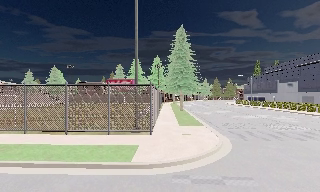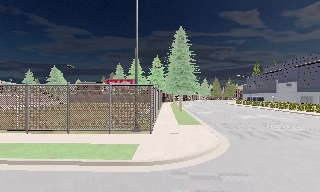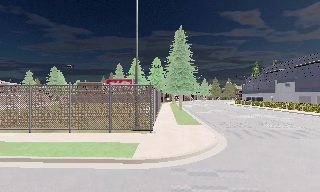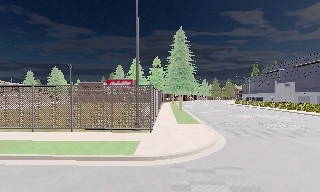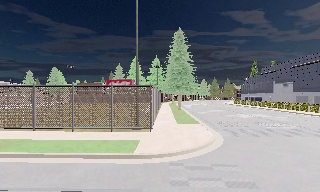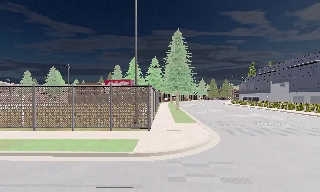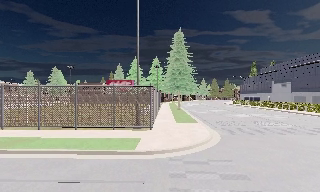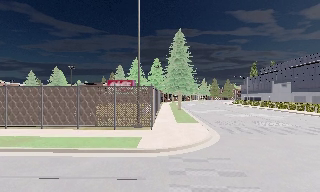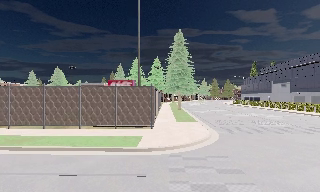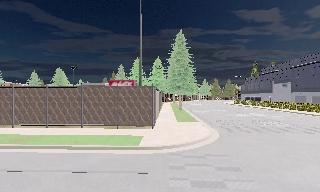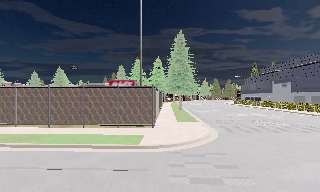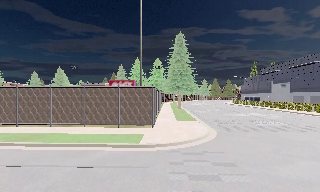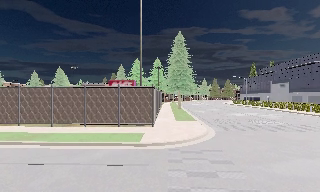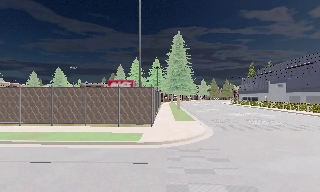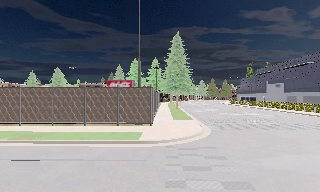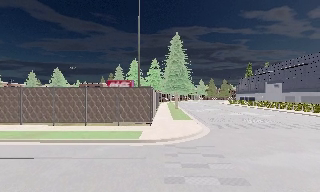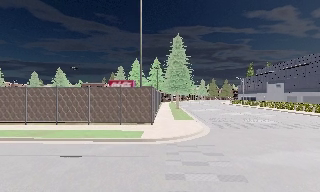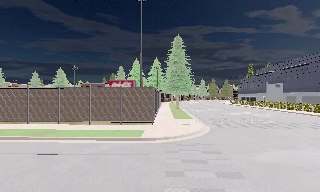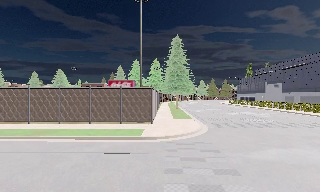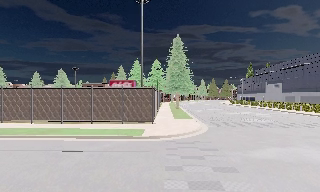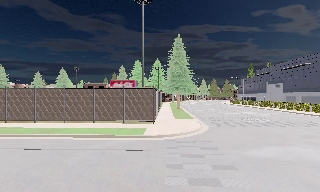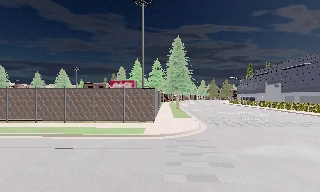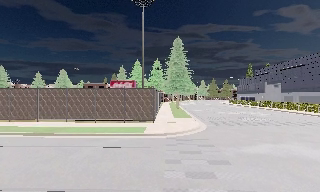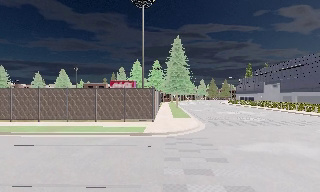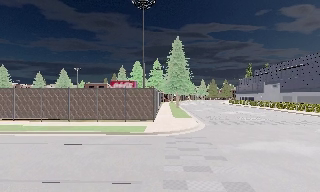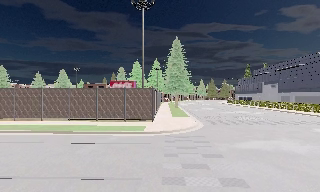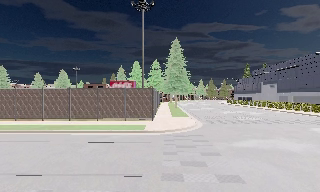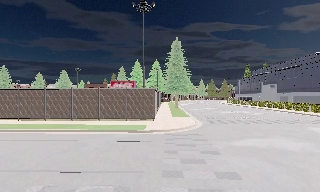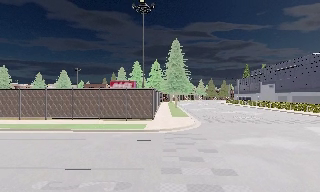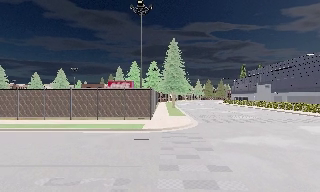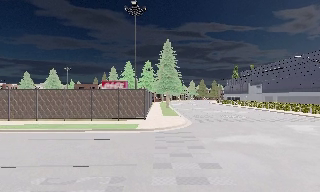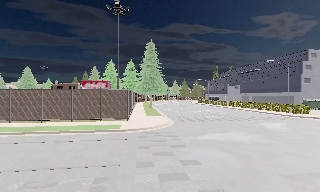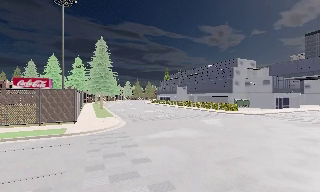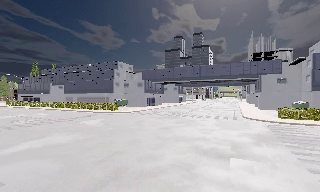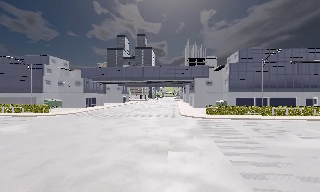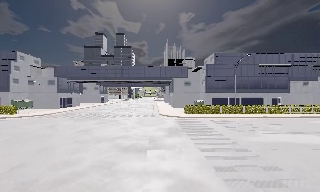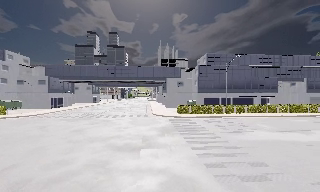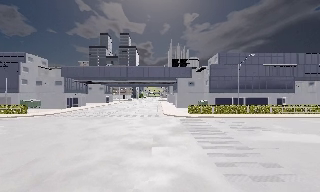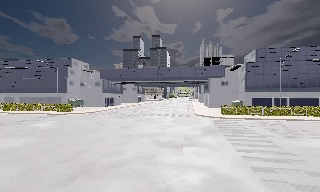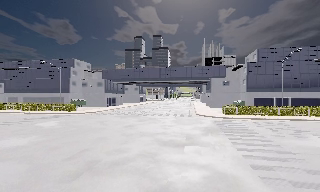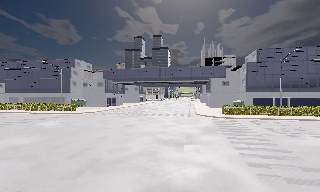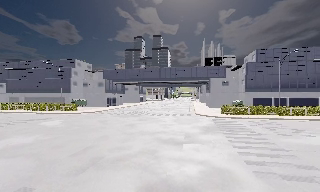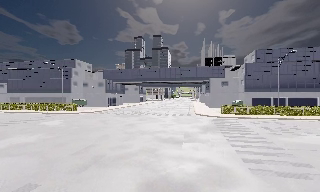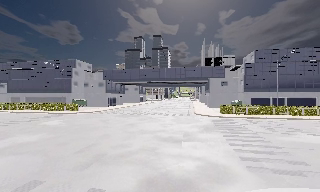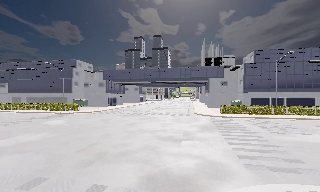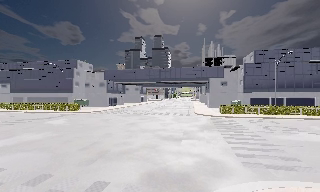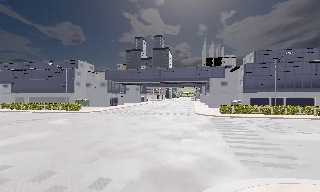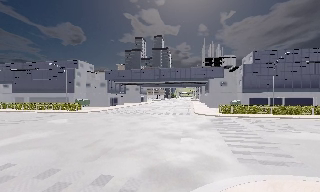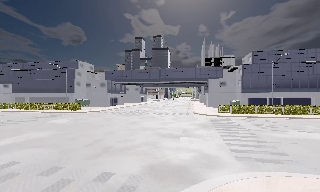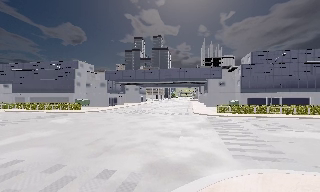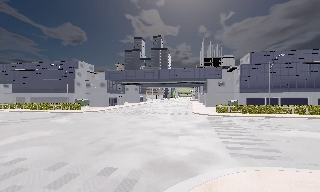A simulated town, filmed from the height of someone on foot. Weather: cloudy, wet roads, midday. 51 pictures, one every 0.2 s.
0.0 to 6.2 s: The camera travels backward, about 6 m, so what stands in front gets smaller.
6.2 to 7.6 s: The camera swings to its right by about 70 degrees, and the scene slides to the left. It travels backward, about 1.5 m.
7.6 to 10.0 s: The camera travels backward, about 2.5 m, so what stands in front gets smaller.
The film runs backward here.
